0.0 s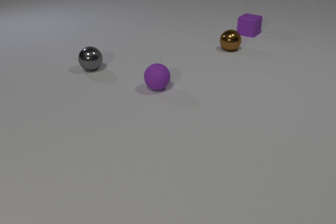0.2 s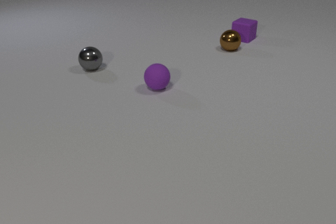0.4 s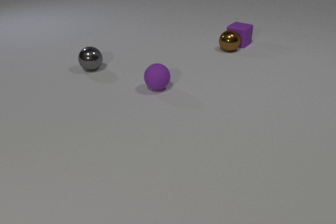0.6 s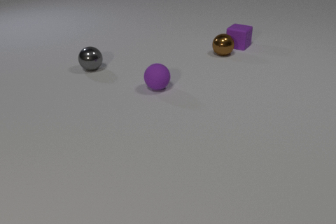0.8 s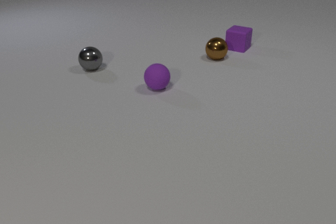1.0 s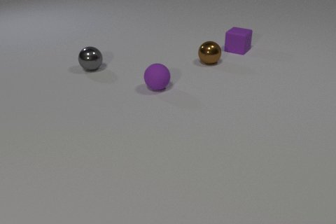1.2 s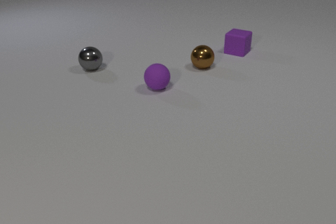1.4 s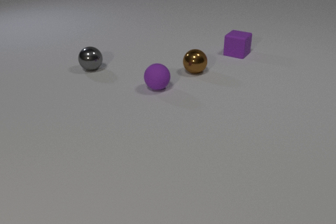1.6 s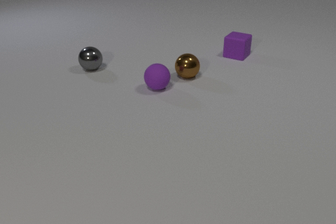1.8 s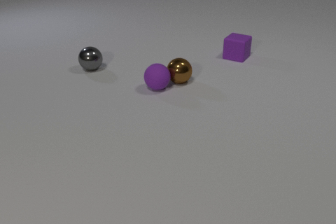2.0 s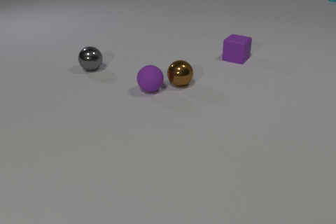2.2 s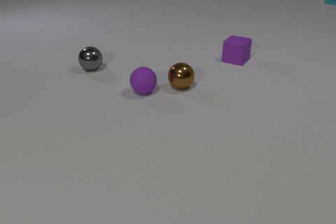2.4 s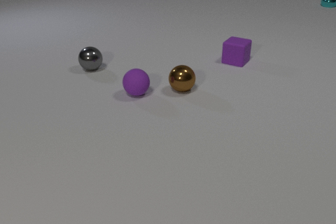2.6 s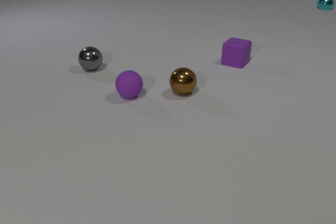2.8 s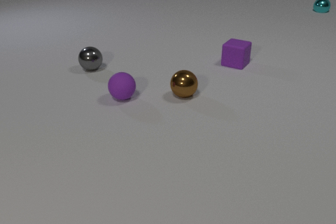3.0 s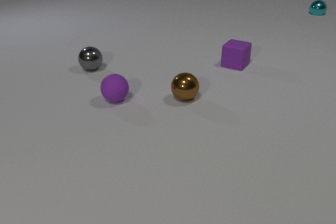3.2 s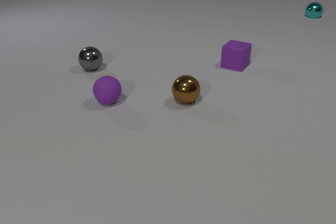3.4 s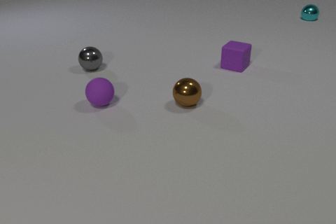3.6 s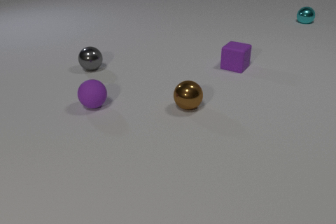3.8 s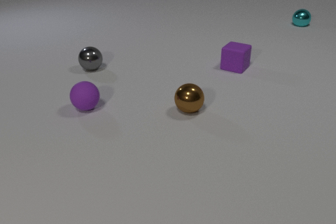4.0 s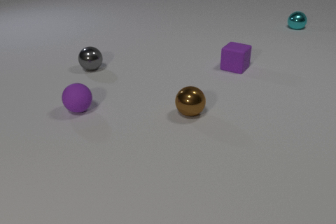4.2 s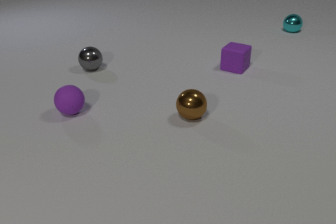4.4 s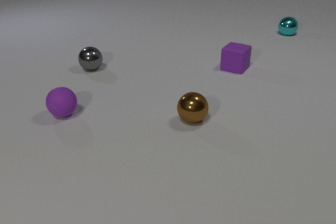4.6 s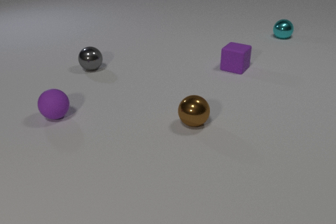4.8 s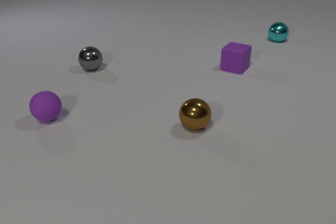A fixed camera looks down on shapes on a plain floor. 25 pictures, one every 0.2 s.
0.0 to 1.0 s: The purple rubber cube slides toward the camera. The brown metal sphere rolls toward the camera and to the left. The purple rubber cube and the brown metal sphere collide.
1.0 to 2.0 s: The purple rubber cube slides toward the camera. The brown metal sphere rolls toward the camera and to the left. The cyan metal sphere comes in at the top edge, rolls toward the camera. The purple rubber sphere rolls to the left. The brown metal sphere and the purple rubber sphere collide.
2.0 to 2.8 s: The purple rubber cube slides toward the camera. The brown metal sphere rolls toward the camera. The cyan metal sphere rolls toward the camera. The purple rubber sphere rolls to the left and toward the camera.
2.8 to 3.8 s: The purple rubber cube slides toward the camera. The brown metal sphere rolls toward the camera. The cyan metal sphere rolls toward the camera. The purple rubber sphere rolls to the left and toward the camera.
3.8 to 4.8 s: The brown metal sphere rolls toward the camera. The cyan metal sphere rolls toward the camera. The purple rubber sphere rolls to the left.
How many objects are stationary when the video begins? 3.
What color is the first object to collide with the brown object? purple.
Are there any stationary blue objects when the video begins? no.
